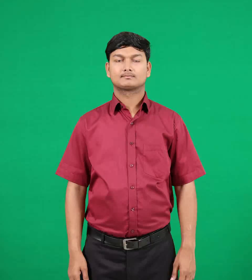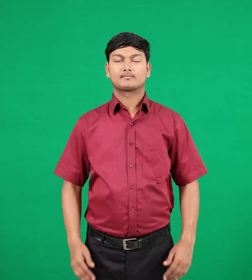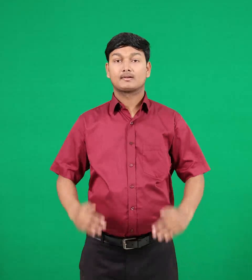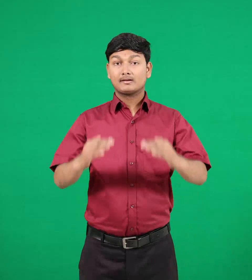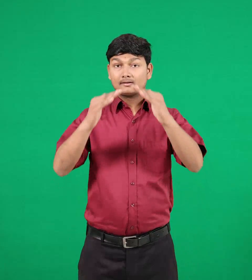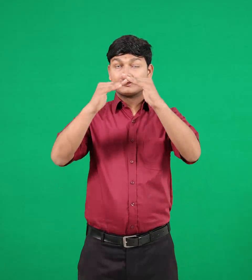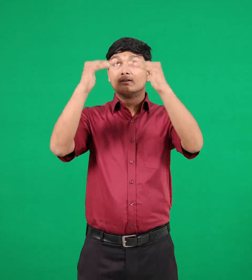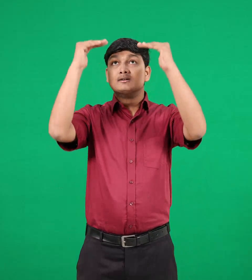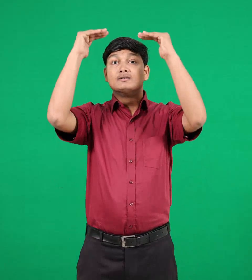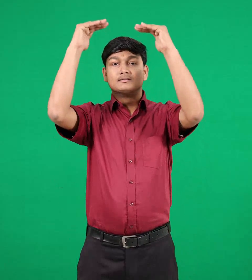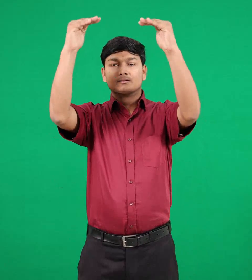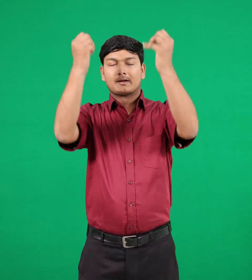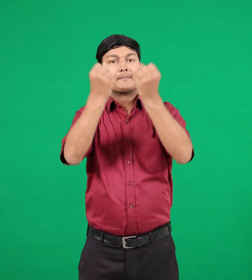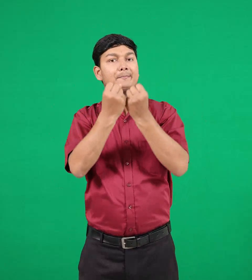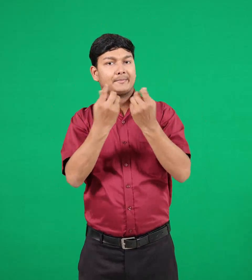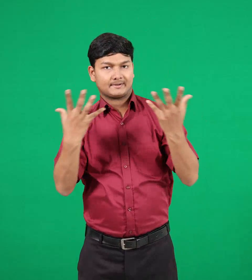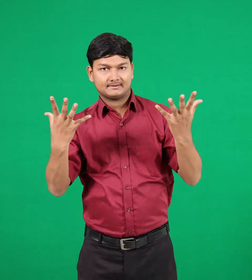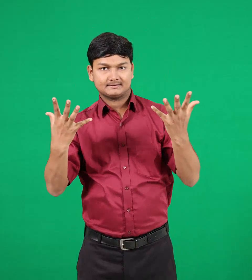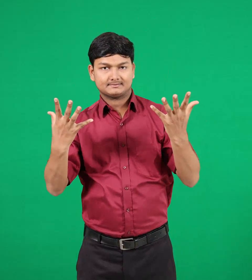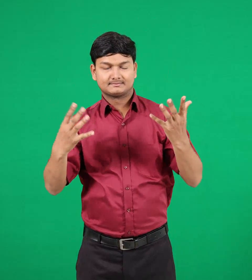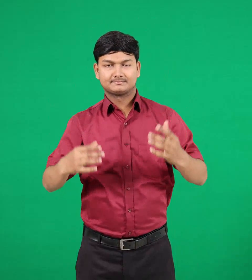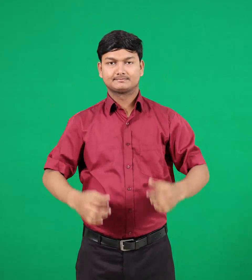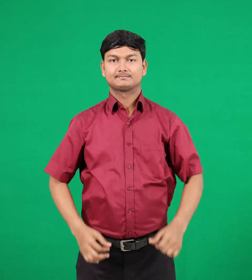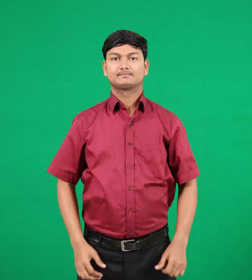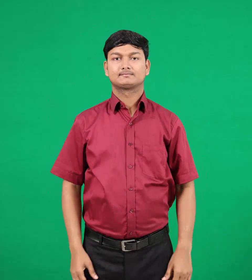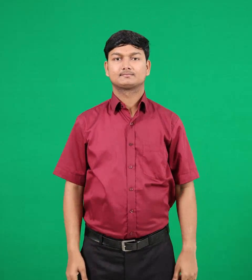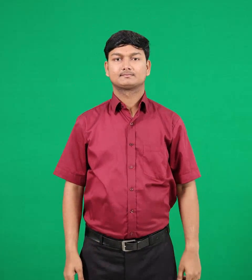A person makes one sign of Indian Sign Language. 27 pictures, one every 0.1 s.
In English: roofs
